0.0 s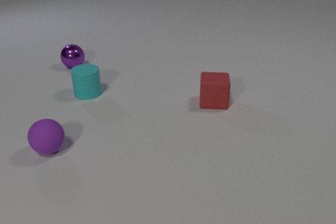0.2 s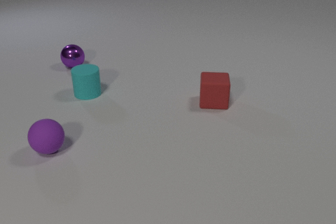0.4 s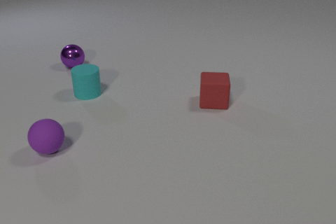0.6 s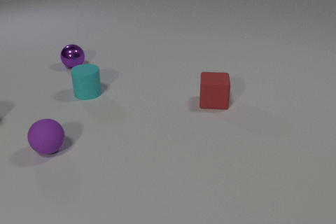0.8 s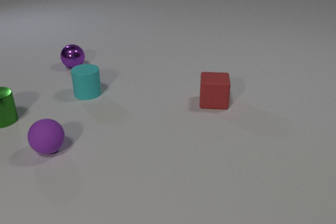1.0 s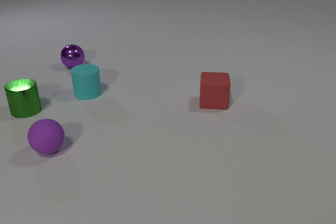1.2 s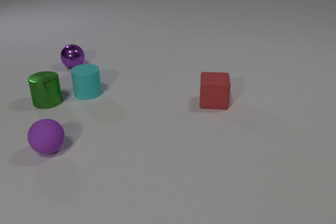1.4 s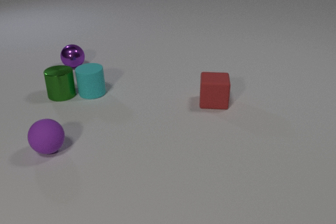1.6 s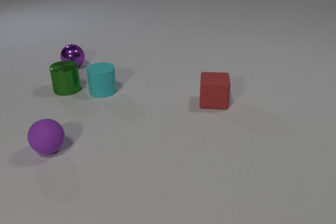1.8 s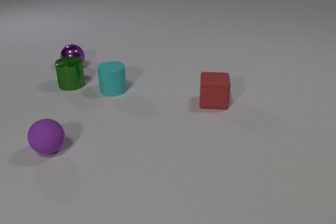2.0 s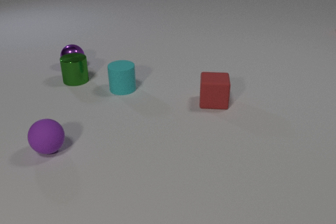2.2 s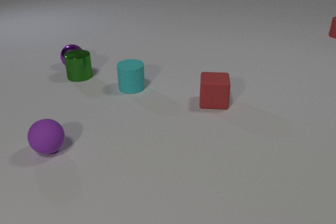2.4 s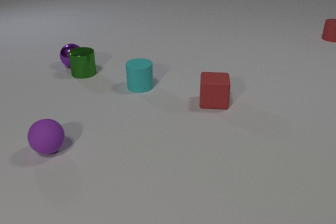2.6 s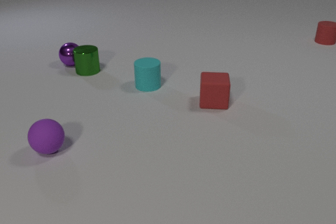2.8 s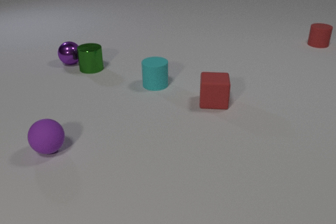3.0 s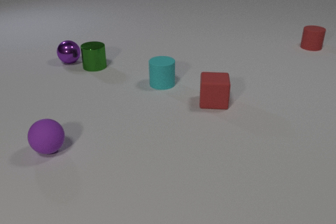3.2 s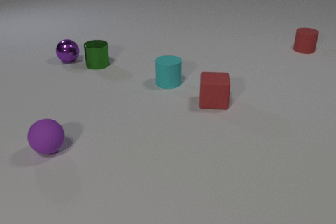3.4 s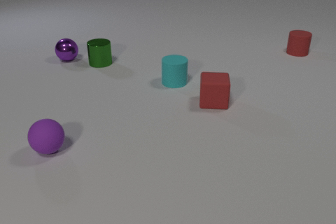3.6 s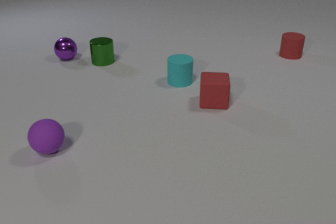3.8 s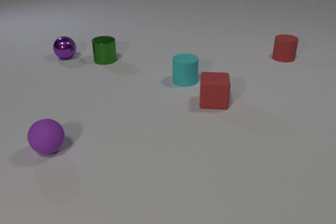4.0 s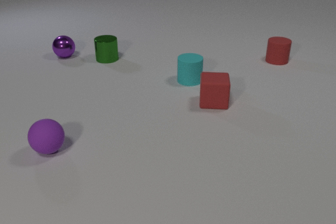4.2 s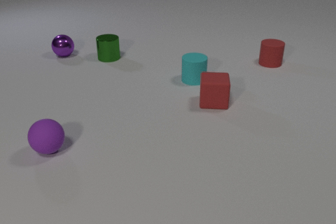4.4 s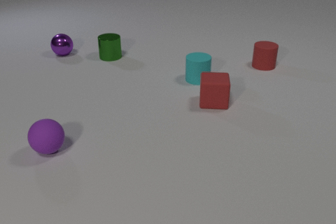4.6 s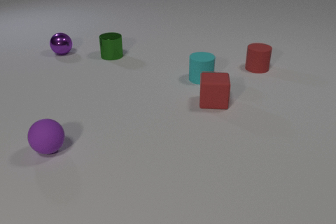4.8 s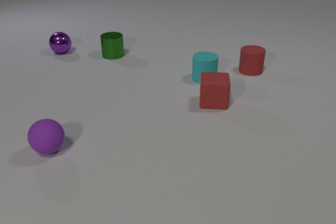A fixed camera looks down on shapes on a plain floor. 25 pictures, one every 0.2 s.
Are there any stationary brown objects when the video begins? no.
What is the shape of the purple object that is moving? sphere.
How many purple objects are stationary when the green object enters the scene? 2.
0.0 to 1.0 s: The green metal cylinder comes in at the left edge, slides to the right and away from the camera.
1.0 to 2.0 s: The green metal cylinder slides away from the camera and to the right. The cyan rubber cylinder slides to the right. The green metal cylinder and the cyan rubber cylinder collide.
2.0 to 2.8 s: The green metal cylinder slides away from the camera and to the right. The cyan rubber cylinder slides to the right. The purple metal sphere rolls away from the camera. The red rubber cylinder slides toward the camera and to the left. The green metal cylinder and the purple metal sphere collide.
2.8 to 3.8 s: The green metal cylinder slides away from the camera and to the right. The cyan rubber cylinder slides to the right. The purple metal sphere rolls away from the camera. The red rubber cylinder slides toward the camera and to the left.
3.8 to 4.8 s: The green metal cylinder slides away from the camera and to the right. The cyan rubber cylinder slides to the right. The purple metal sphere rolls away from the camera. The red rubber cylinder slides toward the camera and to the left.
